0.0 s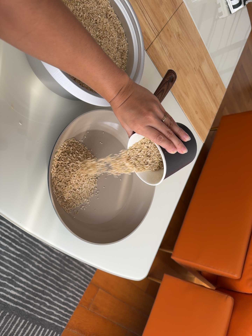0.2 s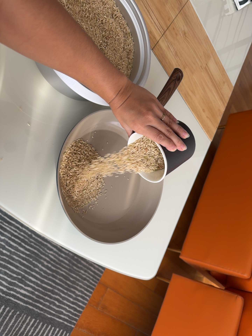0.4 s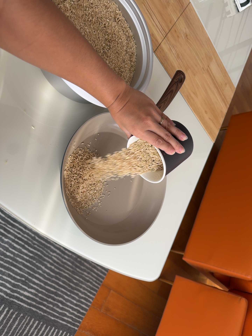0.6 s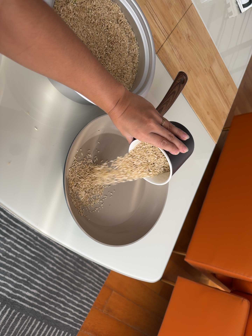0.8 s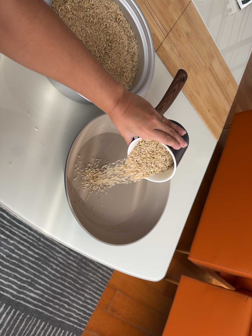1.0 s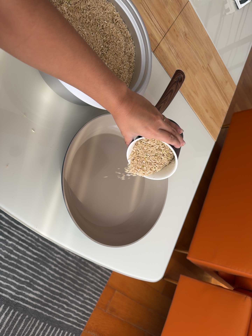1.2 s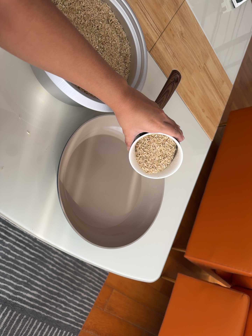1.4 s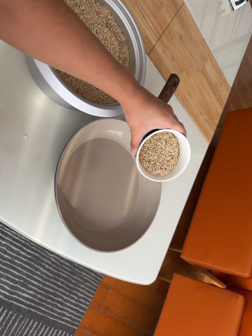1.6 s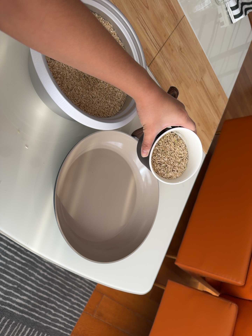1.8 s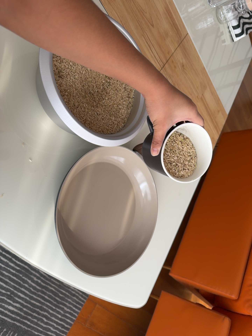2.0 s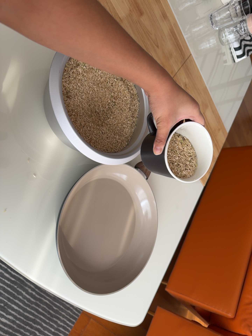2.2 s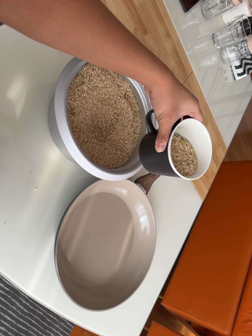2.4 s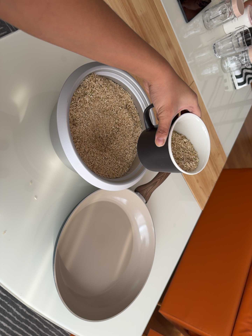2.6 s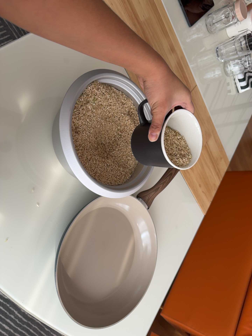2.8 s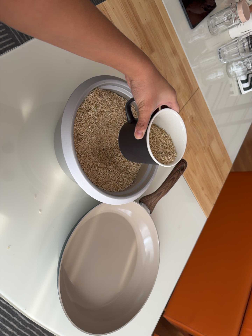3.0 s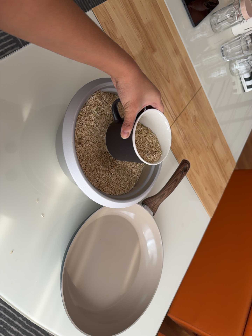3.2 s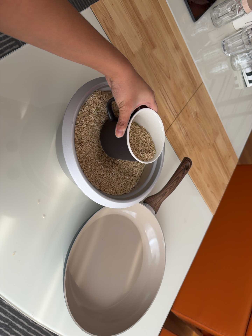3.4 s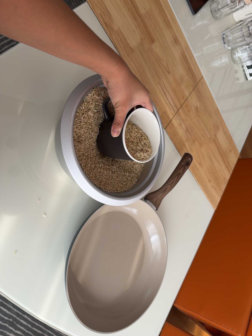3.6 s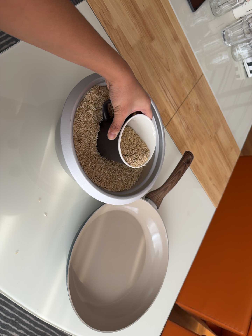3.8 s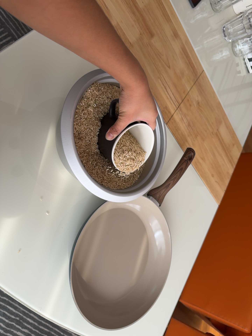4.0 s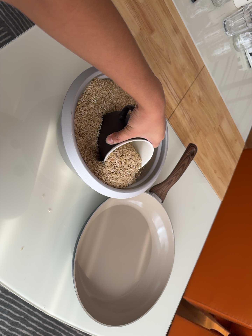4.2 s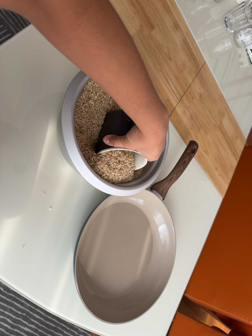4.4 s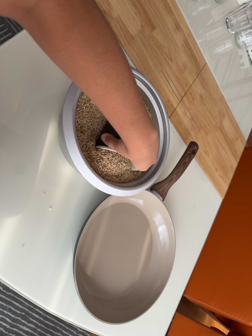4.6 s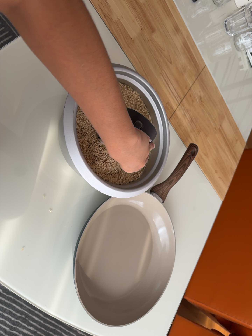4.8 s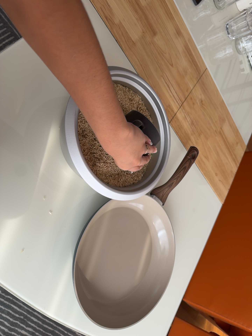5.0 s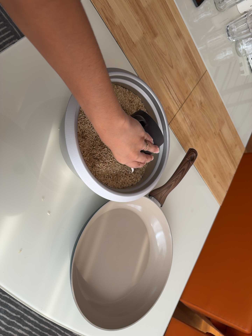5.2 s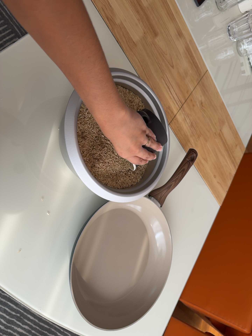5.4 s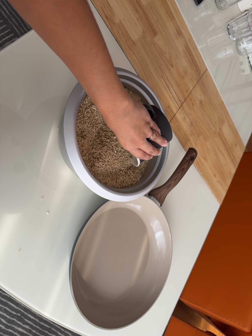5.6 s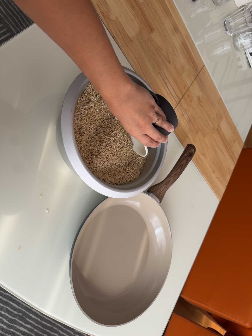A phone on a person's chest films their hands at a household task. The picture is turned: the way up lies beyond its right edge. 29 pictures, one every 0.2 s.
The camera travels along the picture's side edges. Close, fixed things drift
downward.
0.0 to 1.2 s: The camera shifts only a little, or ends up much as it began.
1.2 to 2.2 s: The camera travels toward the top of its view, about 9 cm, so close, fixed things drift downward. It rolls about its line of sight by about 10 degrees, and the scene rotates clockwise.
2.2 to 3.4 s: The camera travels toward the top of its view, about 6 cm, so close, fixed things drift downward.
3.4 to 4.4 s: The camera shifts only a little, or ends up much as it began.
4.4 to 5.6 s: The camera keeps its place and its aim.
The film runs backward here.
